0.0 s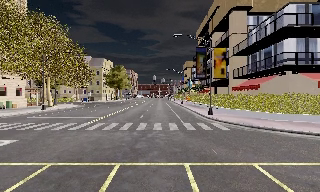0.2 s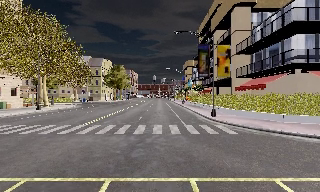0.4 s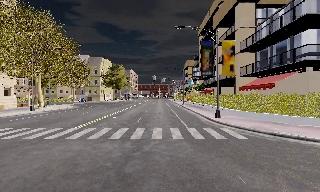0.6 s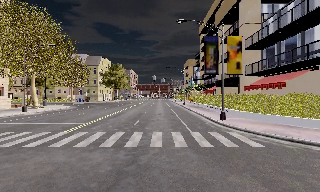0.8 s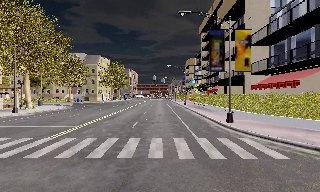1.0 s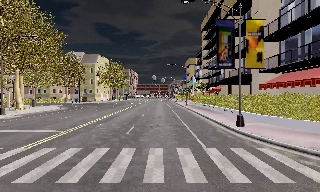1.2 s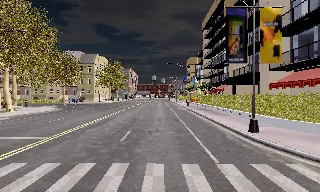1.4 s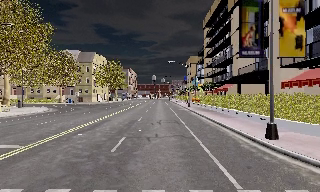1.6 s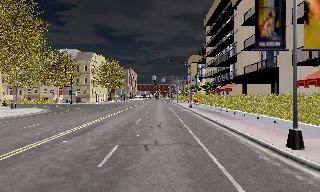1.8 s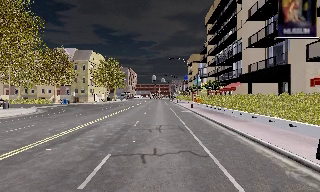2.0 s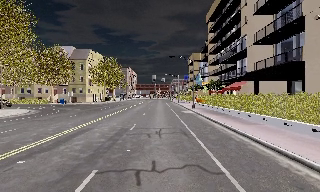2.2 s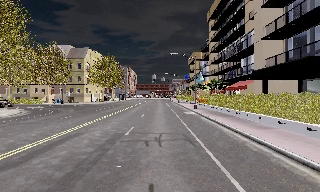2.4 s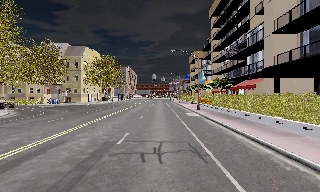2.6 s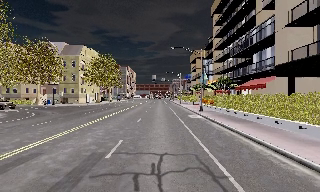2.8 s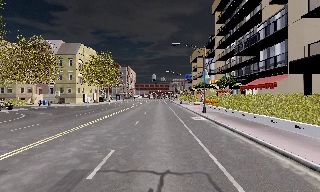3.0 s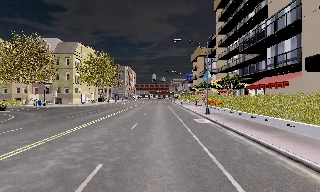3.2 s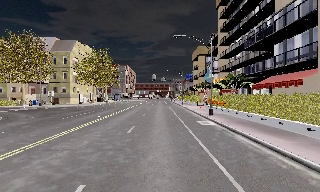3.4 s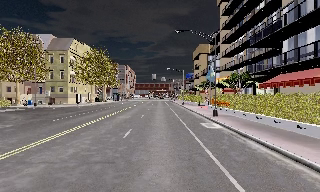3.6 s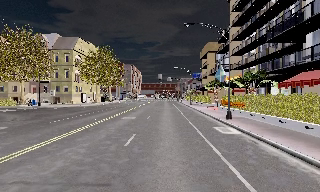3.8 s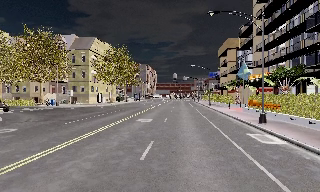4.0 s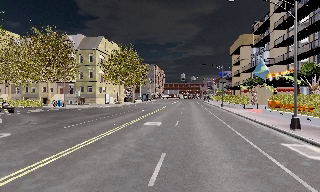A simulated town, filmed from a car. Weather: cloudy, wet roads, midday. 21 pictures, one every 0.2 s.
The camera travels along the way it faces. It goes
forward.
0.0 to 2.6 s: The camera travels forward, about 16 m, so what stands in front looms larger.
2.6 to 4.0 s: The camera pans to its left, which is counterclockwise from overhead, by about 10 degrees. It travels forward, about 9 m, so what stands in front looms larger.
The film runs forward here.
